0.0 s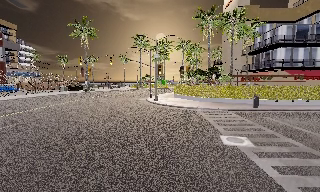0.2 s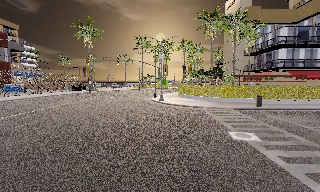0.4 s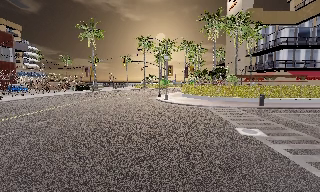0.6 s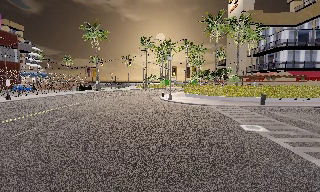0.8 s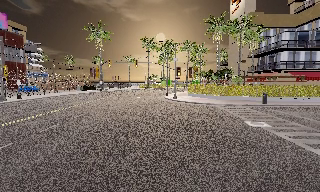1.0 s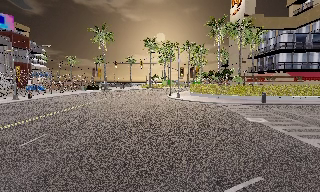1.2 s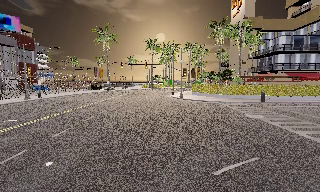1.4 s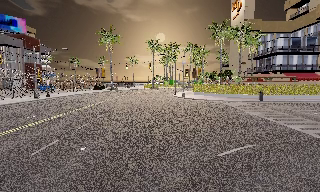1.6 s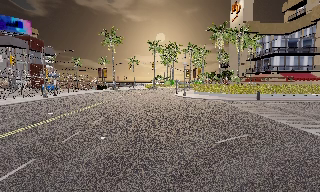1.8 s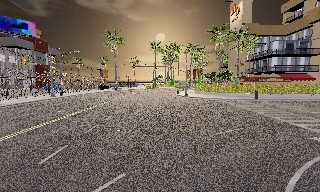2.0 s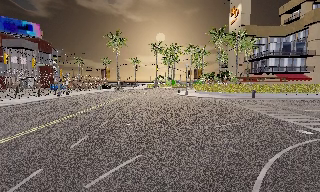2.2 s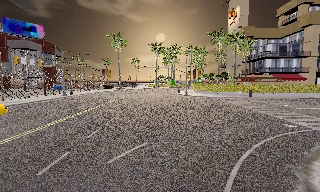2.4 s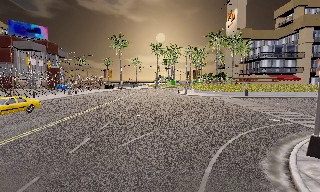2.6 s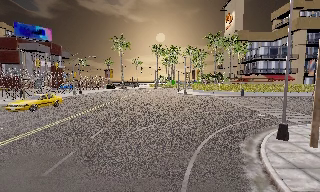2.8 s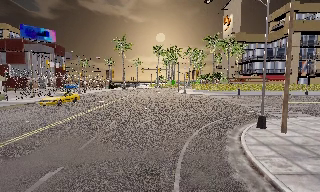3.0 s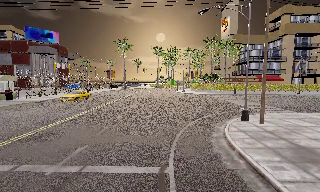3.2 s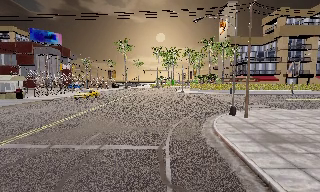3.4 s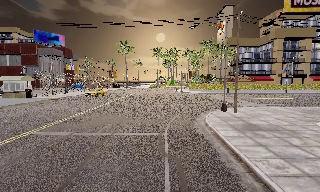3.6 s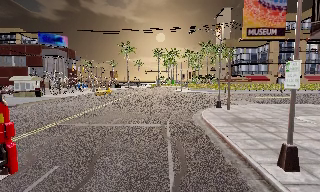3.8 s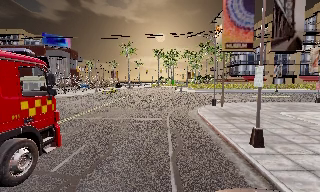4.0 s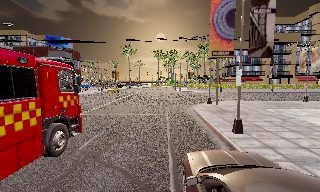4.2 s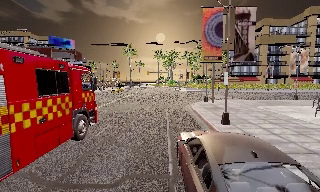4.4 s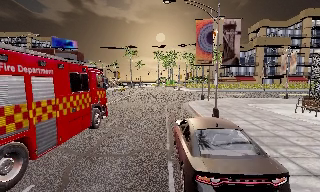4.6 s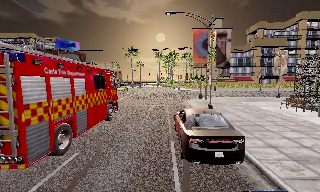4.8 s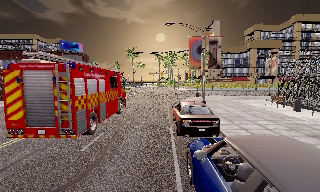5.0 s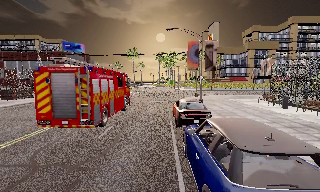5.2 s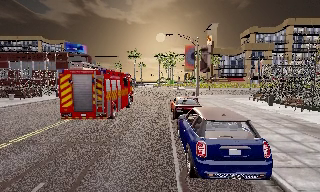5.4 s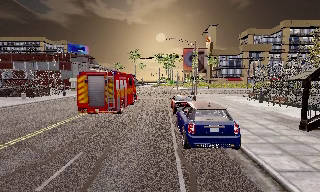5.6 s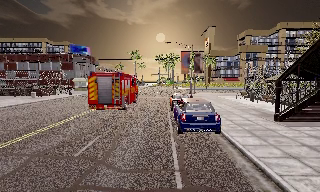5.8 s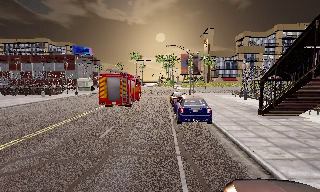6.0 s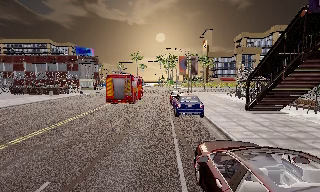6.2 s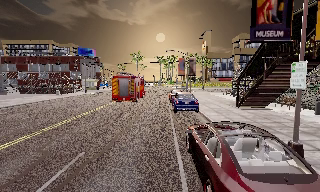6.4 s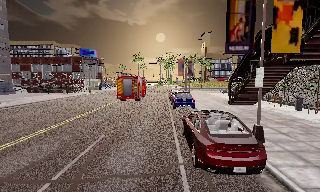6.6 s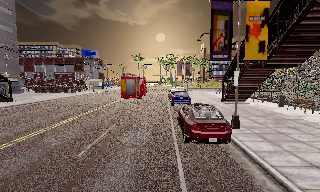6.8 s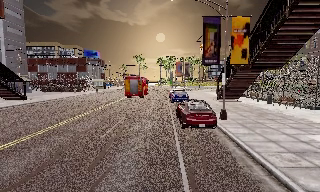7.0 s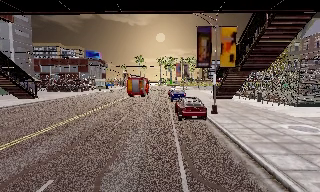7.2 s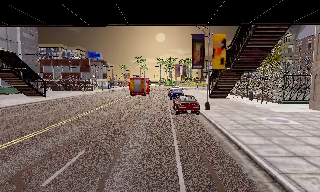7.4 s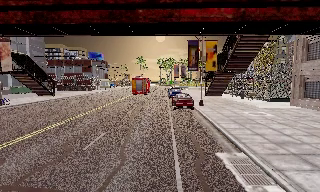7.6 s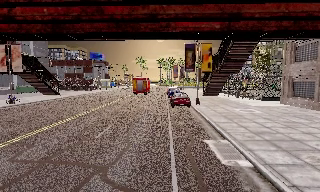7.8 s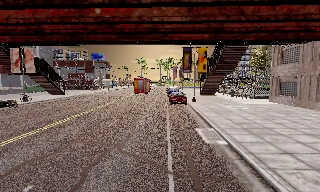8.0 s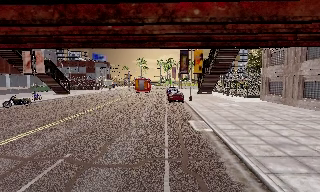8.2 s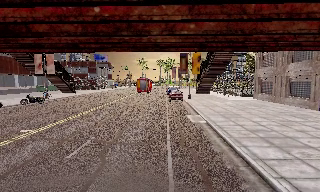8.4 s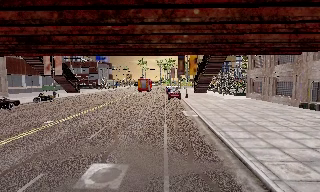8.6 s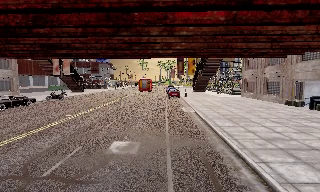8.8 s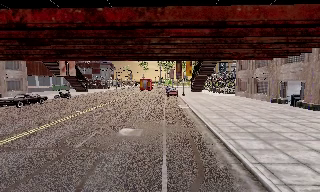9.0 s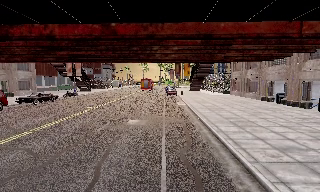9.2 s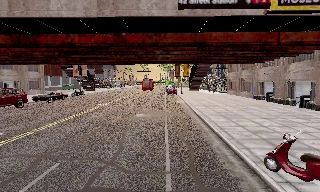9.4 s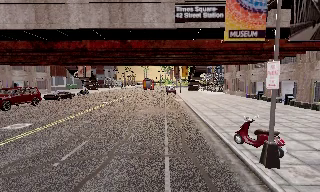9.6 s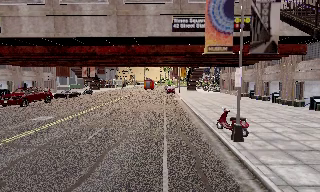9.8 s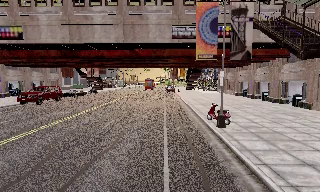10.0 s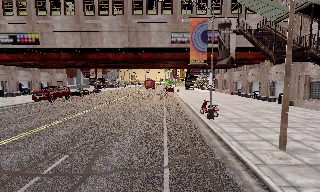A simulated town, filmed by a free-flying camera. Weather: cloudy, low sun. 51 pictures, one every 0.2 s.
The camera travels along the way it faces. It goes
backward.
0.0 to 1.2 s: The camera travels backward and to its left, about 6 m, so what stands in front gets smaller.
1.2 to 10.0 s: The camera travels backward, about 75 m, so what stands in front gets smaller.
The film runs backward here.
